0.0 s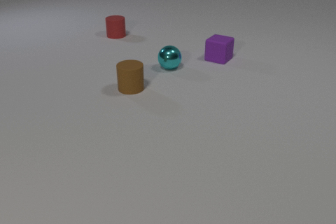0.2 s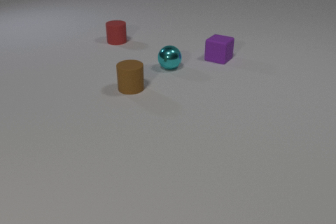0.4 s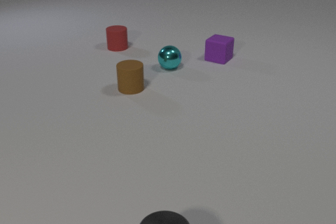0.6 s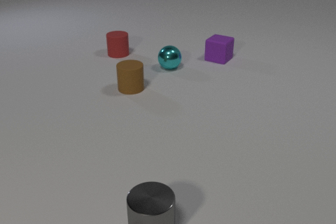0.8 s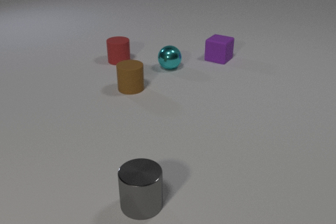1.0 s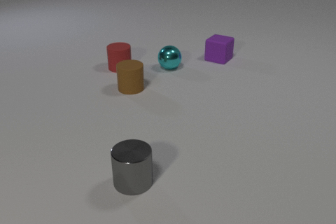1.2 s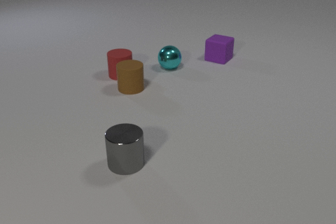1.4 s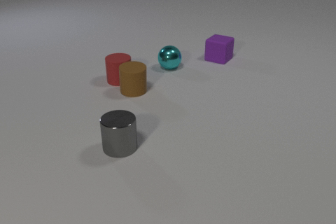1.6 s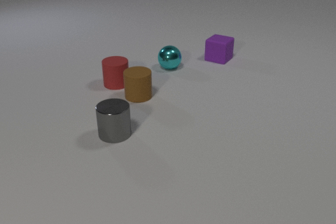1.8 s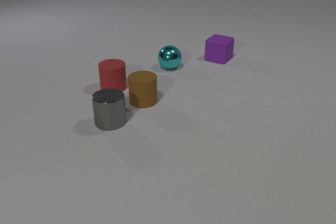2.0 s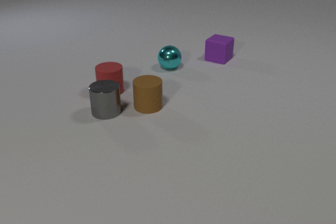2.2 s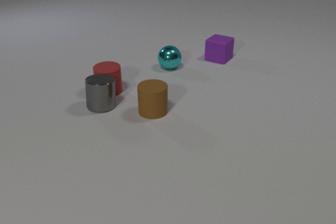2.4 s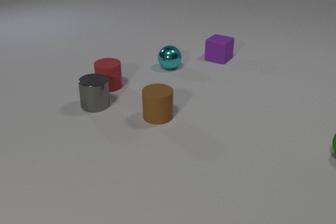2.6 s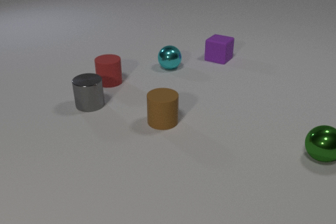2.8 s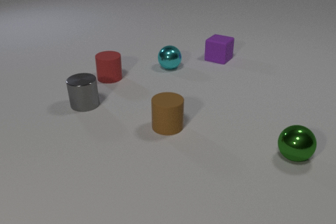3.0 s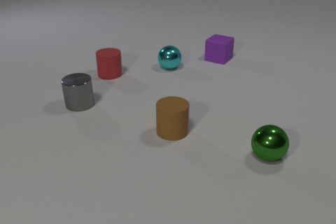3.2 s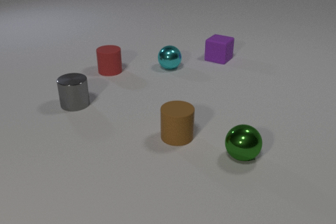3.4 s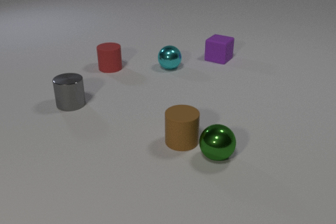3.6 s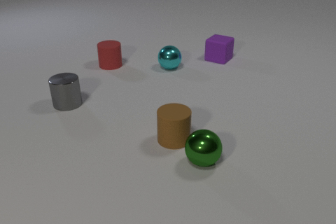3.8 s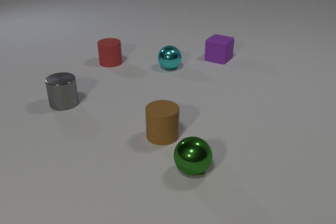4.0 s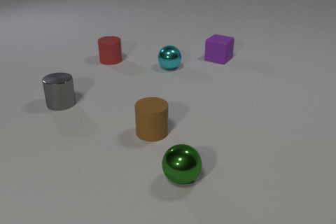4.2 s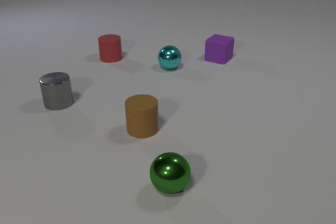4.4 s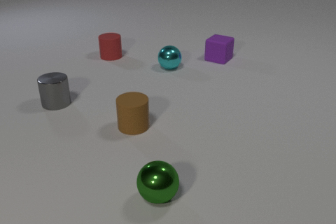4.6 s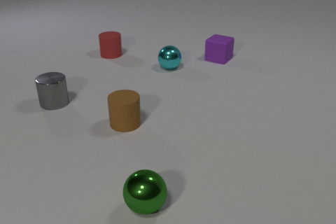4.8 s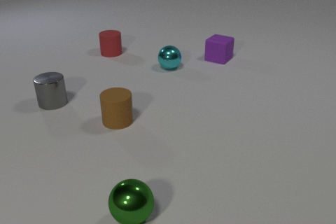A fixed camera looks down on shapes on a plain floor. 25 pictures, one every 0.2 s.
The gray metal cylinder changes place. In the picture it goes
away from the camera.
0.0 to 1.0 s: The red rubber cylinder slides toward the camera. The gray metal cylinder comes in at the bottom edge, slides away from the camera.
1.0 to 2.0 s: The red rubber cylinder slides toward the camera. The brown rubber cylinder slides toward the camera and to the right. The gray metal cylinder slides away from the camera. The red rubber cylinder and the brown rubber cylinder collide.
2.0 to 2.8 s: The red rubber cylinder slides away from the camera. The brown rubber cylinder slides toward the camera and to the right. The green metal sphere comes in at the right edge, rolls to the left and toward the camera. The gray metal cylinder slides to the left and away from the camera. The red rubber cylinder and the gray metal cylinder collide.
2.8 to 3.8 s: The red rubber cylinder slides away from the camera. The brown rubber cylinder slides toward the camera. The green metal sphere rolls to the left and toward the camera. The gray metal cylinder slides to the left. The brown rubber cylinder and the green metal sphere collide.
3.8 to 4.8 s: The red rubber cylinder slides away from the camera. The brown rubber cylinder slides to the left and away from the camera. The green metal sphere rolls toward the camera and to the left. The gray metal cylinder slides to the left.
What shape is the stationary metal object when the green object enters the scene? sphere.
How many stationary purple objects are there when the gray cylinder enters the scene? 1.
What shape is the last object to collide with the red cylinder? cylinder.
